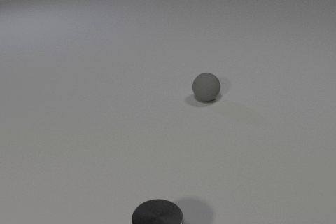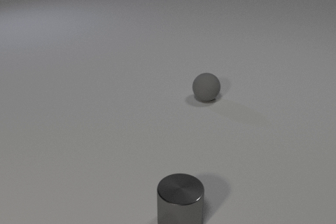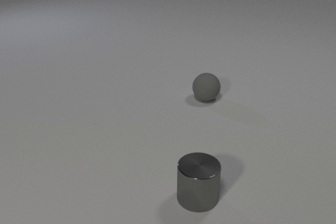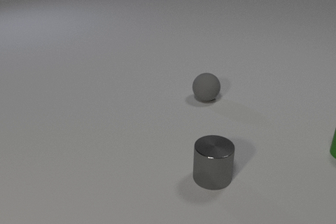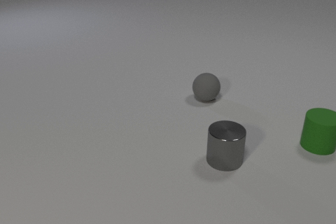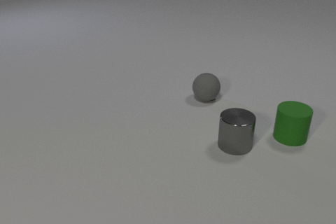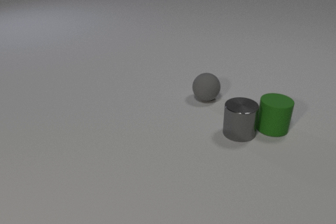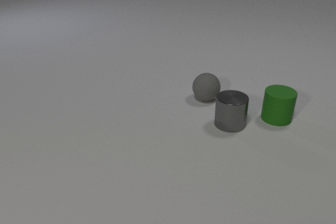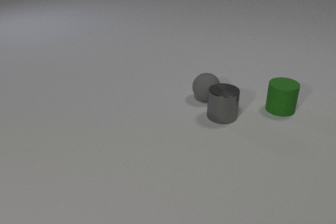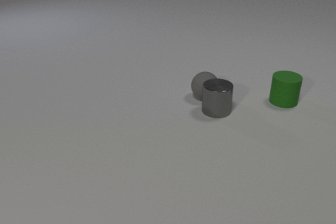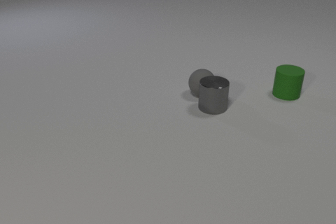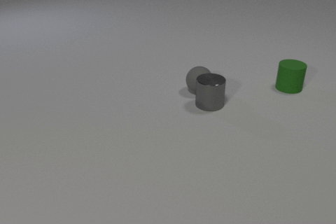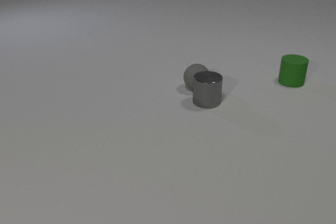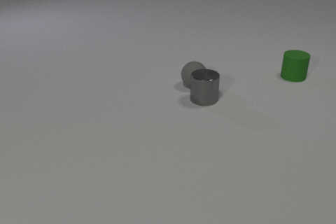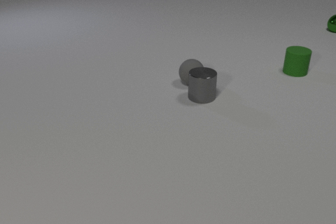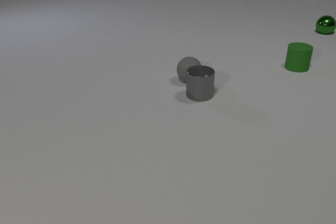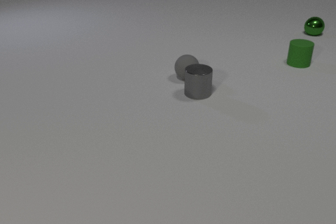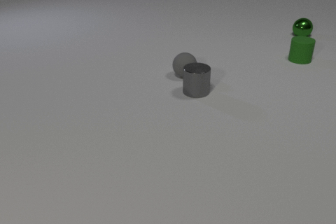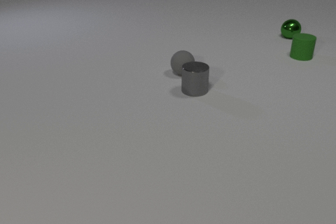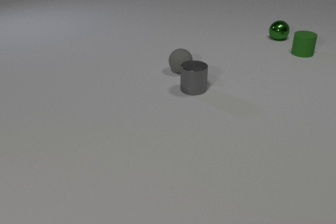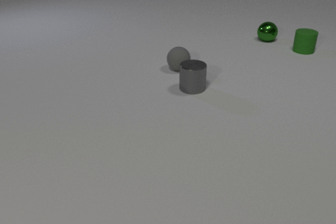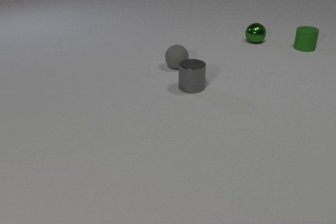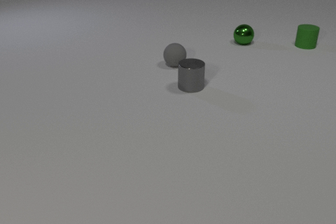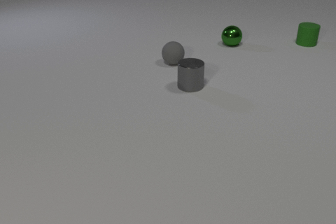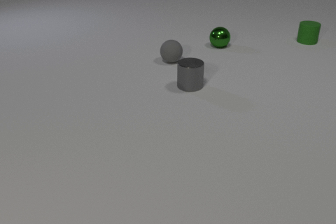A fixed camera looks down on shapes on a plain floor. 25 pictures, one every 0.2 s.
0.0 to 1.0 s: The green rubber cylinder comes in at the right edge, slides to the left. The gray metal cylinder slides away from the camera and to the right.
1.0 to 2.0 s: The green rubber cylinder slides away from the camera. The gray metal cylinder slides away from the camera. The gray rubber sphere rolls away from the camera. The green rubber cylinder and the gray metal cylinder collide. The gray metal cylinder and the gray rubber sphere collide.
2.0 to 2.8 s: The green rubber cylinder slides away from the camera. The gray metal cylinder slides away from the camera and to the left. The gray rubber sphere rolls away from the camera and to the left. The green metal sphere comes in at the right edge, rolls to the left and toward the camera.
2.8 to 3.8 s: The green rubber cylinder slides away from the camera. The gray metal cylinder slides away from the camera and to the left. The gray rubber sphere rolls away from the camera. The green metal sphere rolls to the left and toward the camera.
3.8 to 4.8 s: The green rubber cylinder slides away from the camera. The gray metal cylinder slides away from the camera. The gray rubber sphere rolls away from the camera. The green metal sphere rolls to the left and toward the camera.
What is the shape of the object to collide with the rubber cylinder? cylinder.
How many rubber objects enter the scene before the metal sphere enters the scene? 1.
What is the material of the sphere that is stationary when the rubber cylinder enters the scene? rubber.
